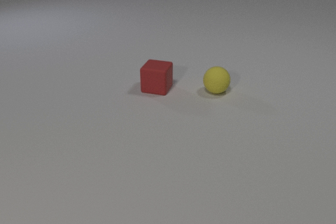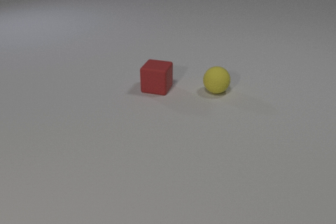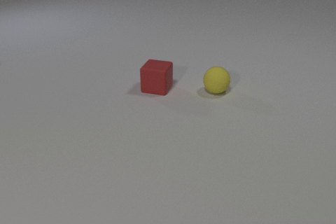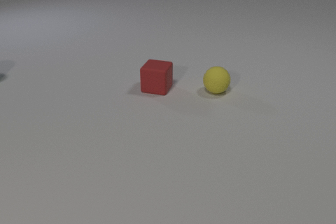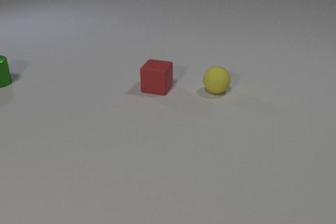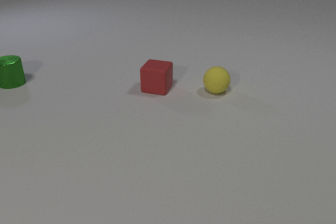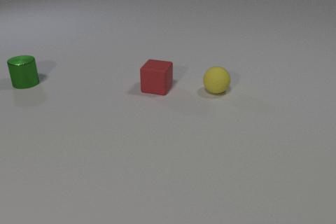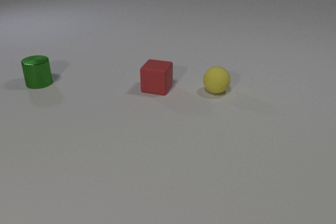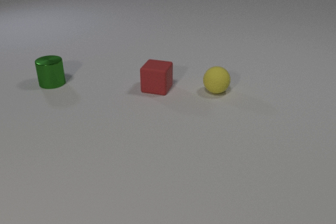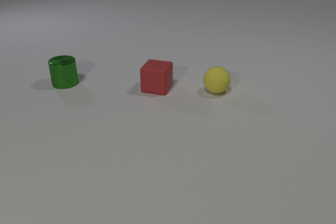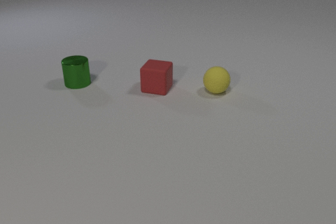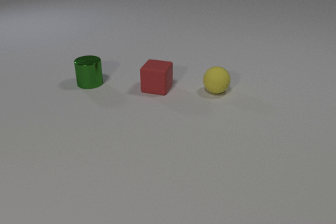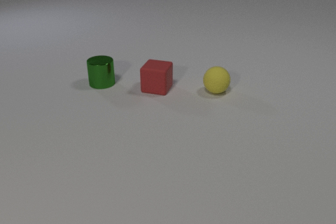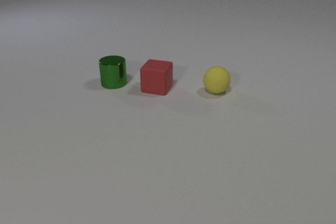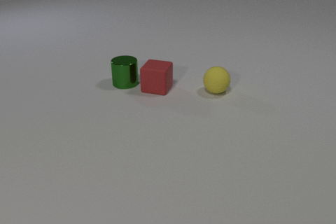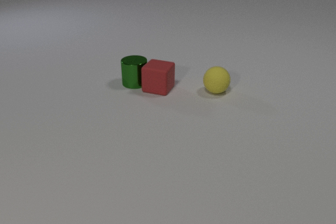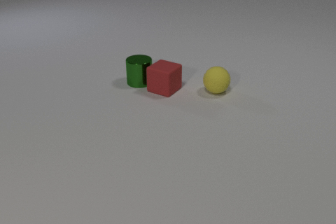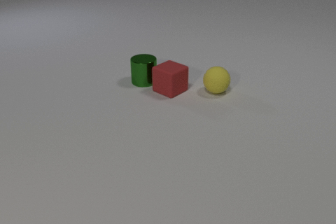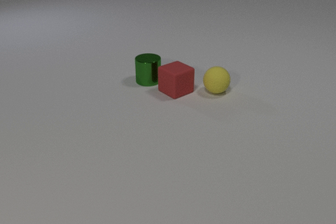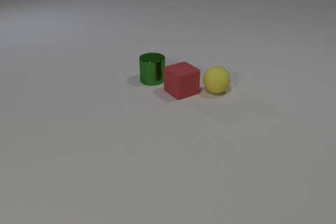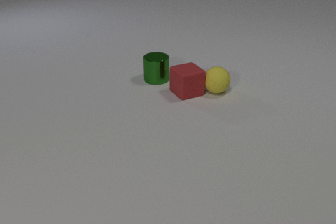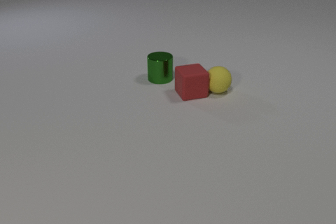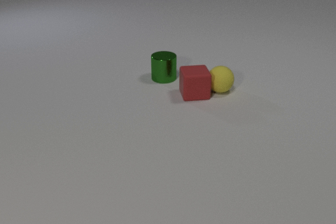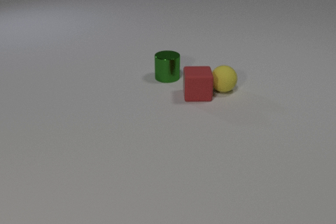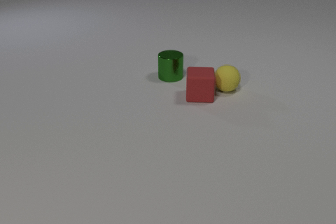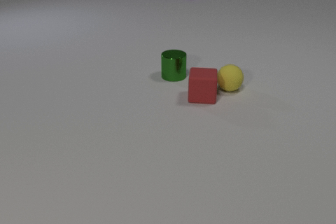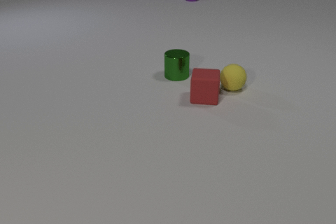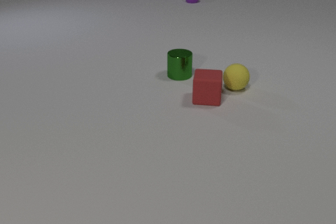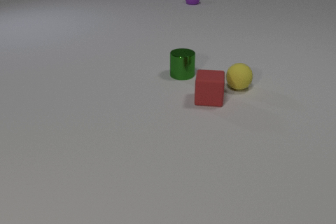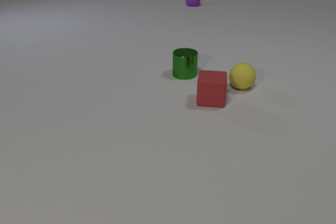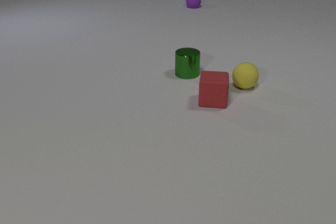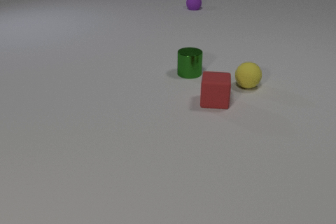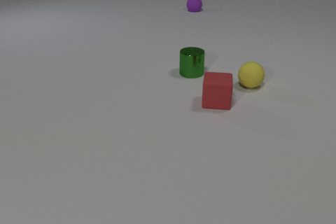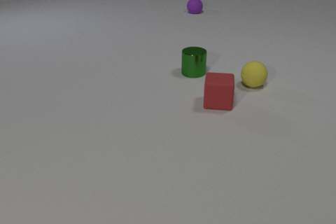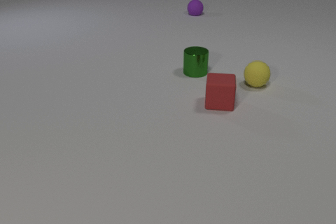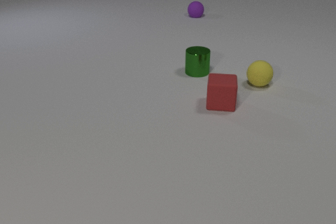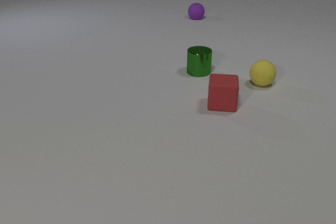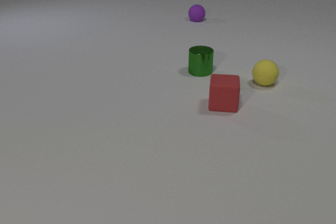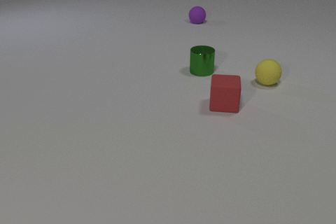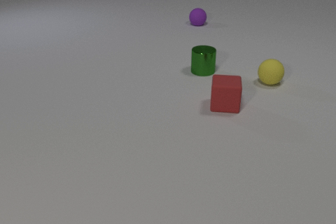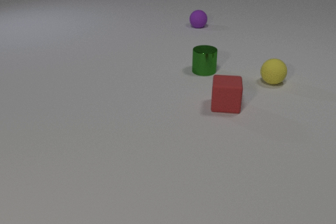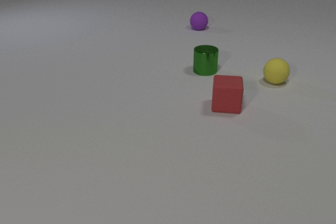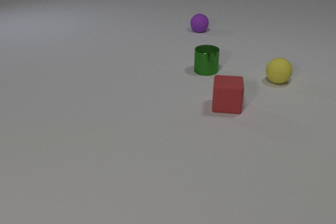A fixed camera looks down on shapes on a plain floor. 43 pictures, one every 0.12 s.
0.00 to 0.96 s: The green metal cylinder comes in at the left edge, slides to the right.
0.96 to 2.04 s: The green metal cylinder slides to the right. The red rubber cube slides to the right, spins so that its near face slides to the left, clockwise seen from above. The green metal cylinder and the red rubber cube collide.
2.04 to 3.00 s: The green metal cylinder slides to the right. The red rubber cube slides to the right and toward the camera, spins so that its near face slides to the left, clockwise seen from above. The purple rubber sphere comes in at the top edge, rolls toward the camera. The yellow rubber sphere rolls to the right and away from the camera. The red rubber cube and the yellow rubber sphere collide.
3.00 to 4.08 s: The green metal cylinder slides to the right and away from the camera. The red rubber cube slides to the right and toward the camera. The purple rubber sphere rolls toward the camera. The yellow rubber sphere rolls to the right and away from the camera.
4.08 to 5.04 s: The green metal cylinder slides to the right and away from the camera. The red rubber cube slides to the right. The purple rubber sphere rolls toward the camera. The yellow rubber sphere rolls to the right and away from the camera.
How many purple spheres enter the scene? 1.
How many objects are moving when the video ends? 4.
What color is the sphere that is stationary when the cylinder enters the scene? yellow.
